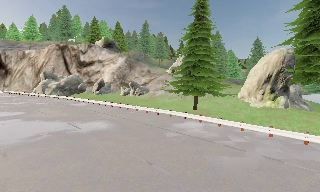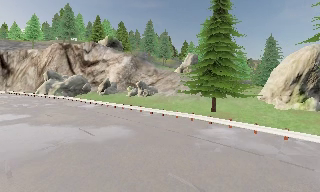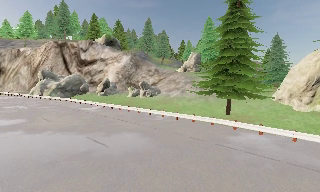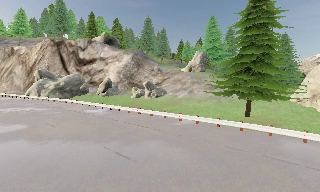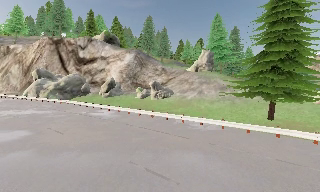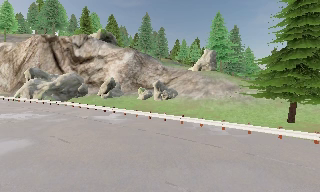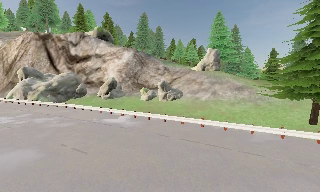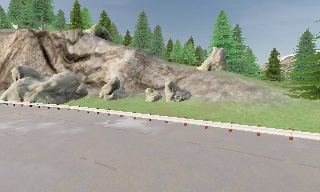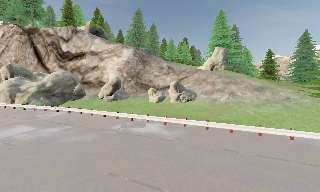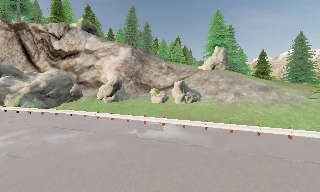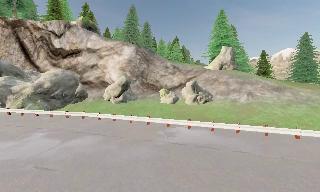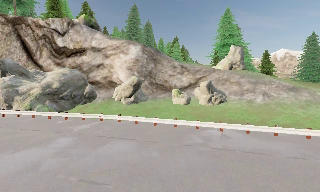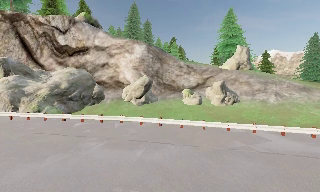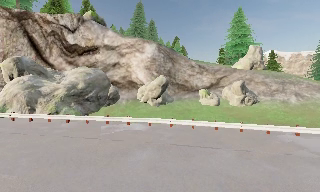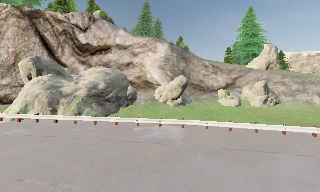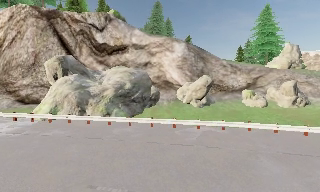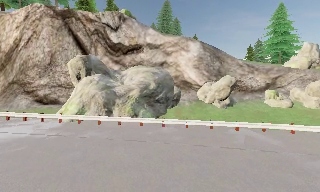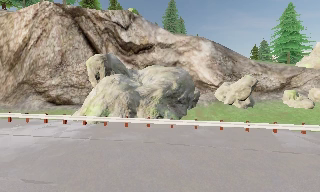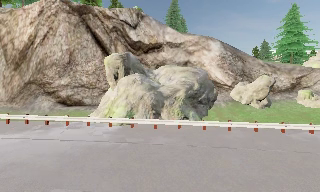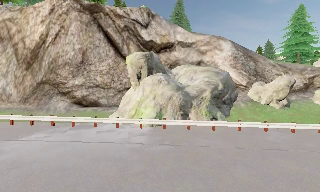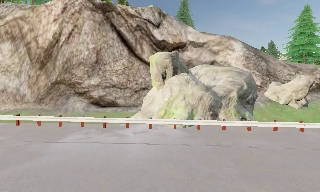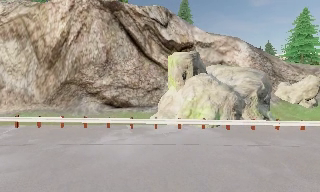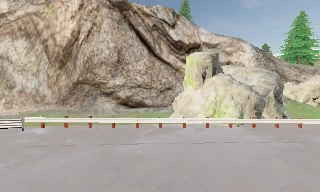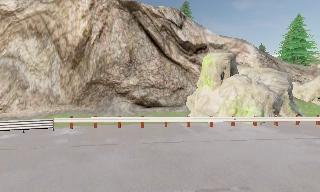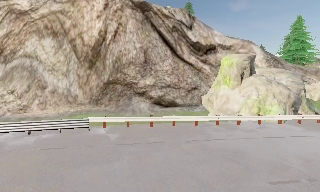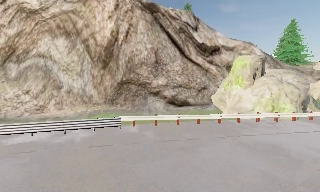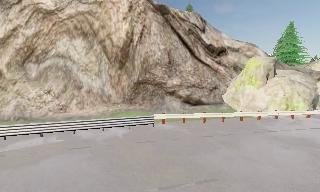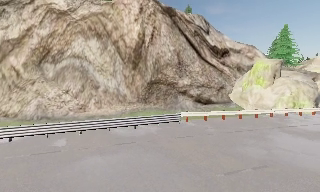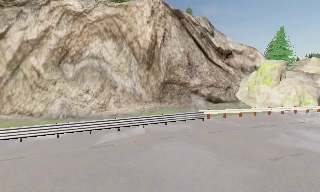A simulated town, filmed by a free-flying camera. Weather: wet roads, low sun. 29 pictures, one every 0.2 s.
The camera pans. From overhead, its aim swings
clockwise.
0.0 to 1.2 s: The camera travels to its left and forward, about 12 m, so close, fixed things drift to the right.
1.2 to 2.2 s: The camera pans to its right, which is clockwise from overhead, by about 10 degrees. It travels to its left and forward, about 10 m, so close, fixed things drift to the right.
2.2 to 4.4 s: The camera pans to its right, which is clockwise from overhead, by about 10 degrees. It travels to its left, about 25 m, so close, fixed things drift to the right.
4.4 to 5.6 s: The camera pans to its right, which is clockwise from overhead, by about 15 degrees. It travels to its left, about 14 m, so close, fixed things drift to the right.
The film runs forward here.
